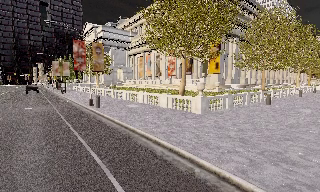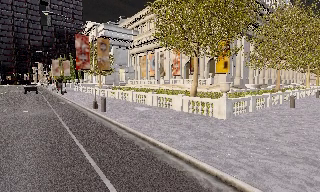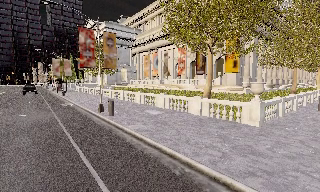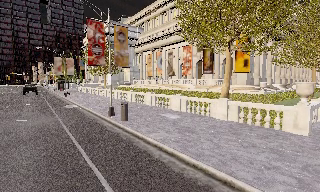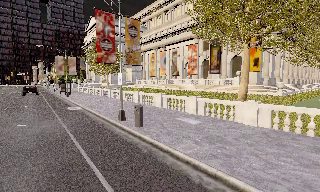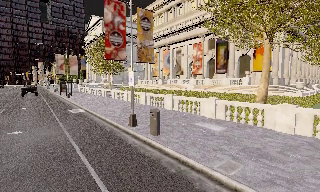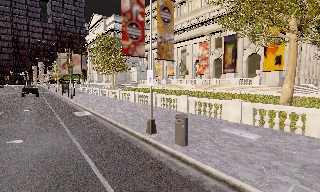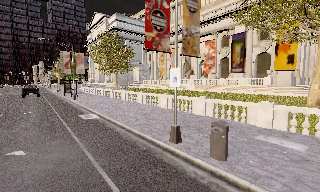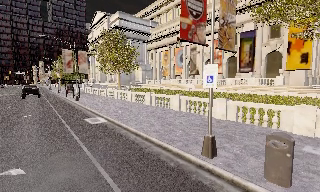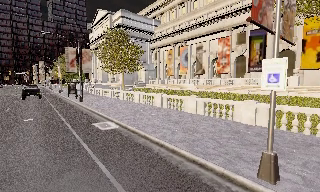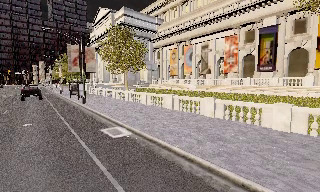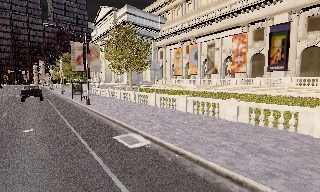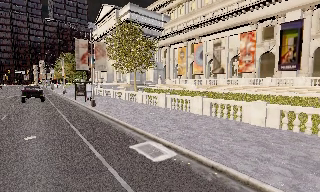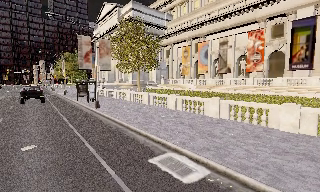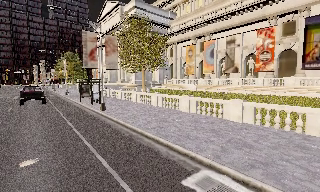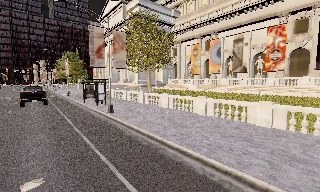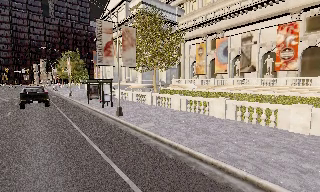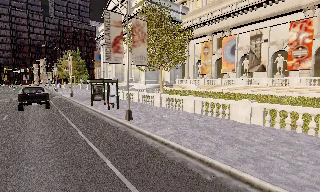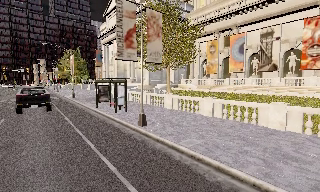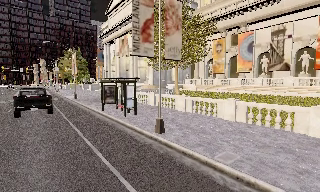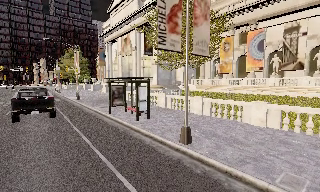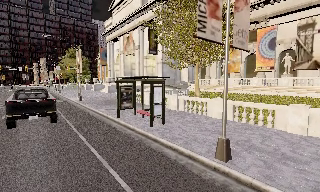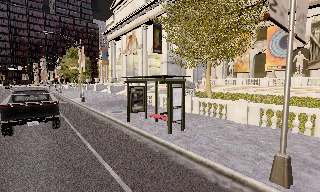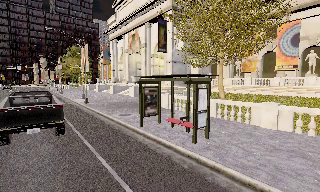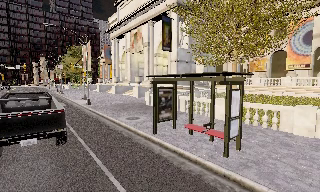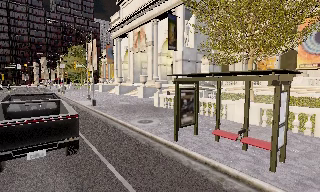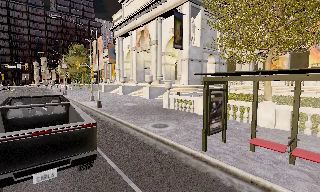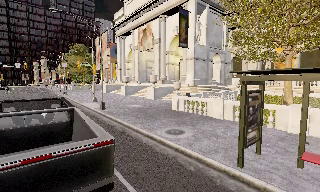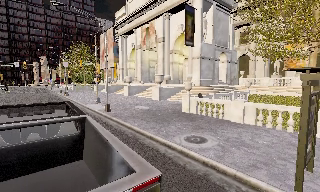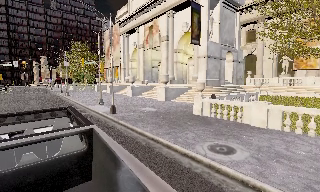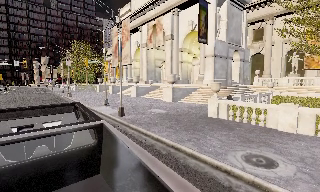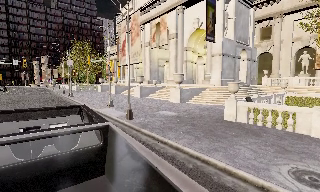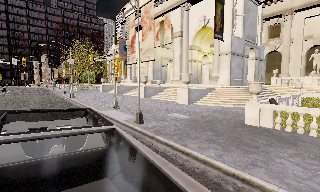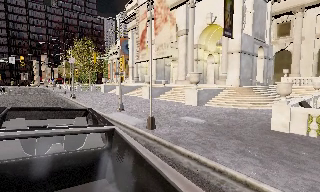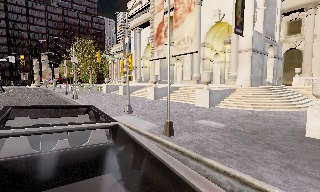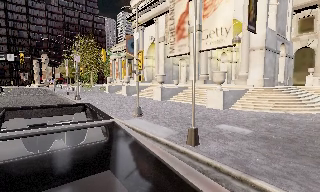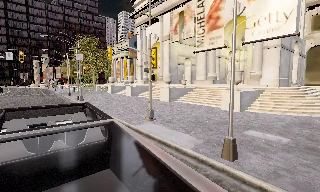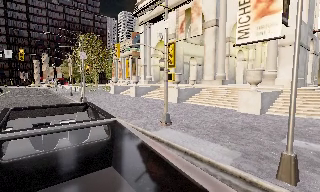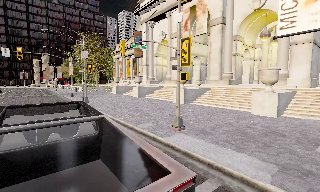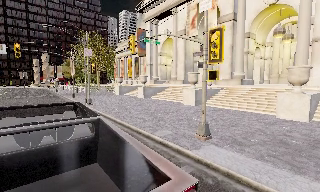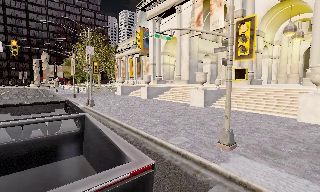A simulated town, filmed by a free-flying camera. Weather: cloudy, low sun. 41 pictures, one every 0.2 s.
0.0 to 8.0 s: The camera travels forward and to its left, about 60 m, so what stands in front looms larger.
The film runs forward here.
